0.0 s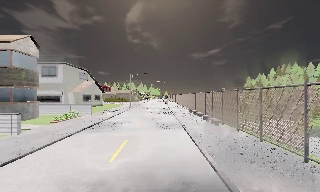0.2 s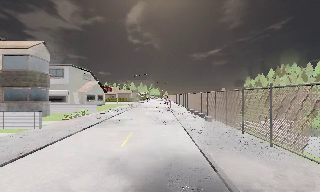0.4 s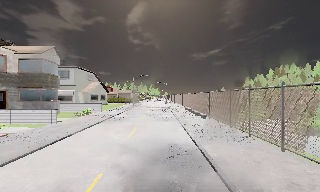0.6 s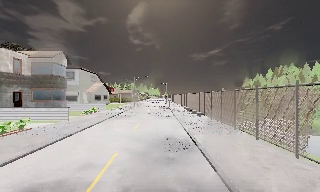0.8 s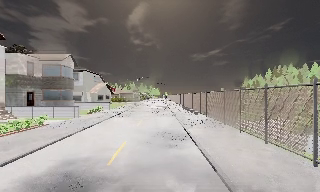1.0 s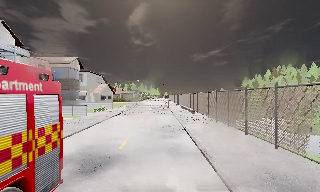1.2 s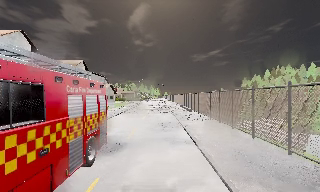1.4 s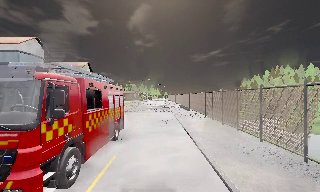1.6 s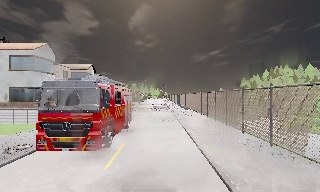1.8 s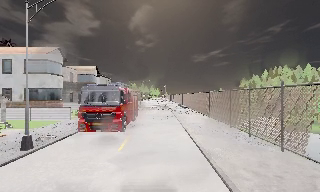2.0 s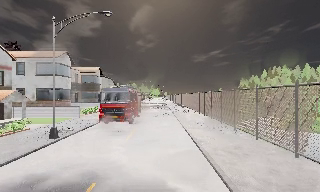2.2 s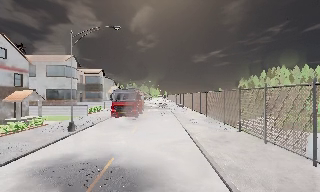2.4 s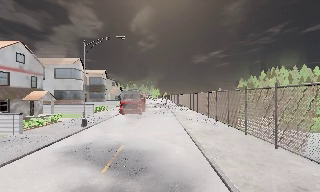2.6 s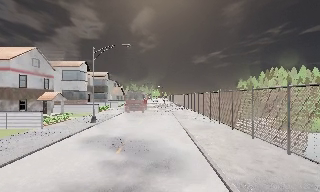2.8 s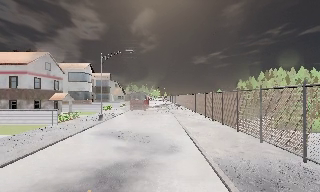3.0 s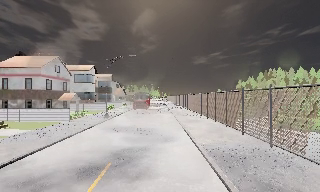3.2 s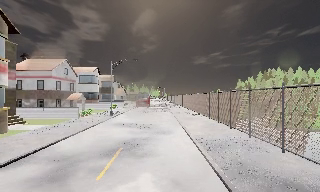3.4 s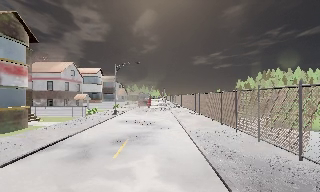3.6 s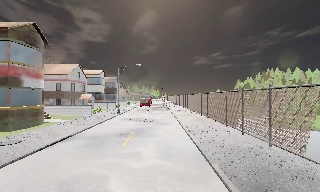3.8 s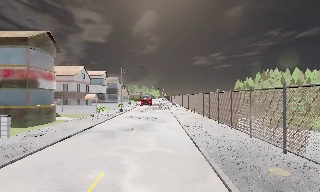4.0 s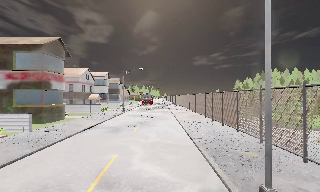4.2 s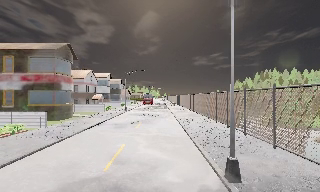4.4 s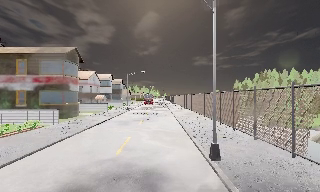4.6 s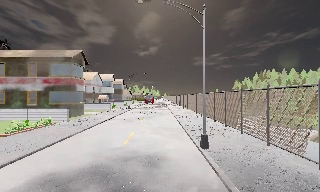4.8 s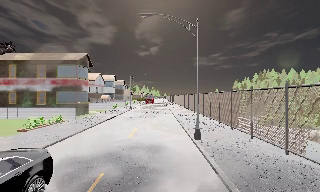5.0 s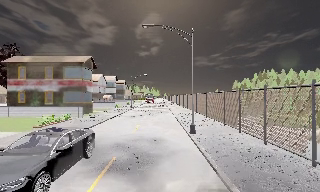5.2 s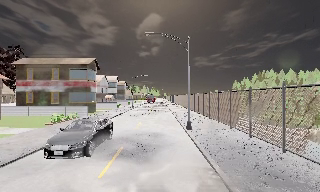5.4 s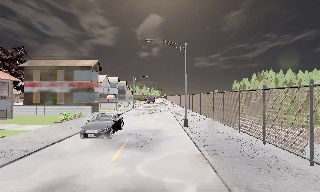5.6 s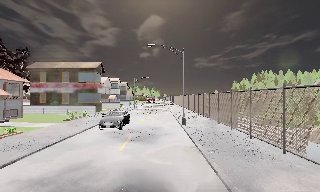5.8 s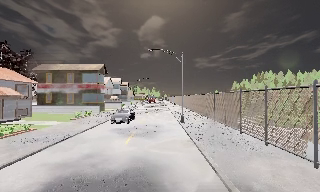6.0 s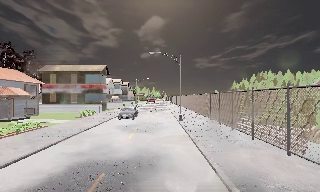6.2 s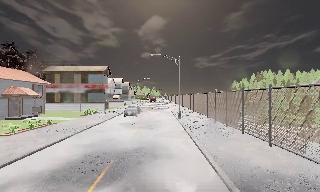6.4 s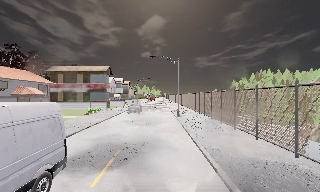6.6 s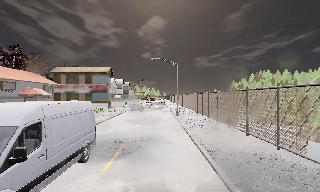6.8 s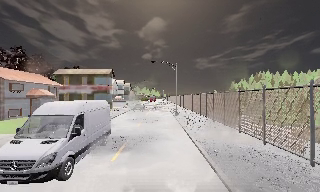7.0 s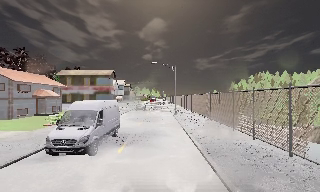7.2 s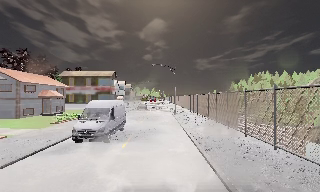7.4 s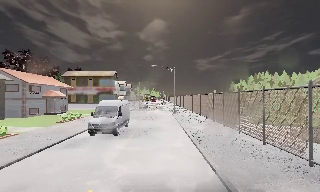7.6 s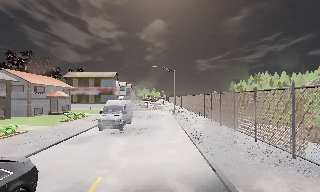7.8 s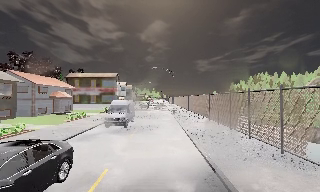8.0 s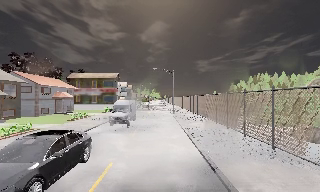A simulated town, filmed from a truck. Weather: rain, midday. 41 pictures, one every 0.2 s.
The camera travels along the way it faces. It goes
backward.
0.0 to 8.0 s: The camera travels backward, about 65 m, so what stands in front gets smaller. It loses speed.
The film runs backward here.
